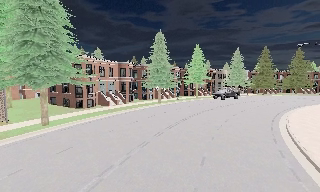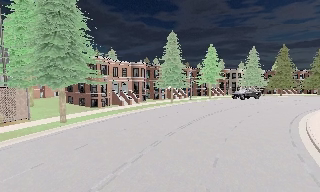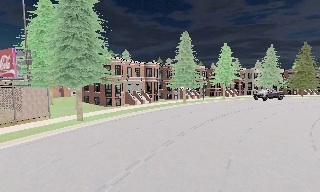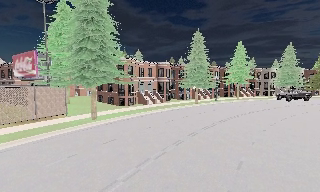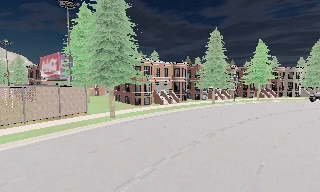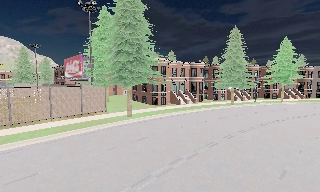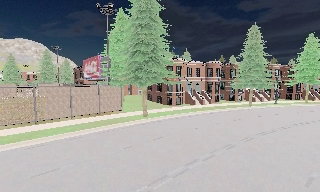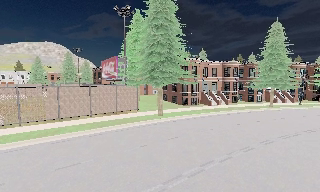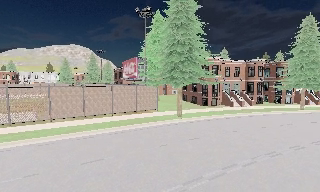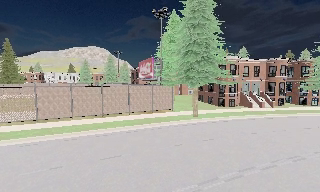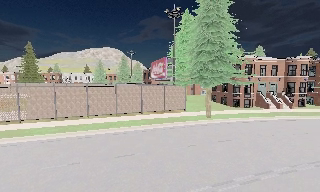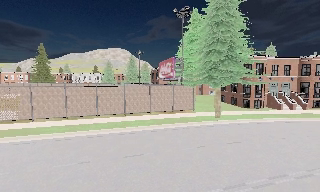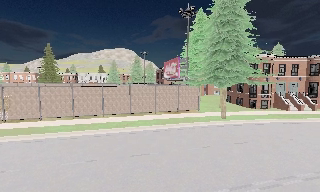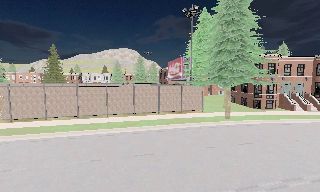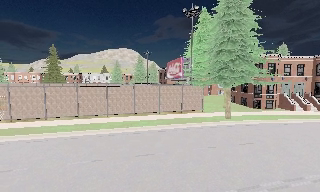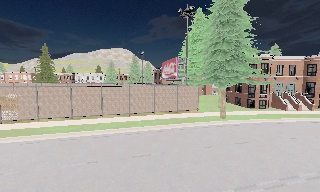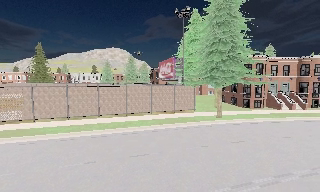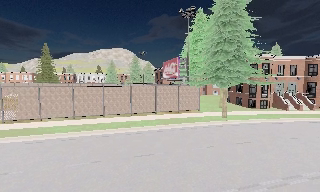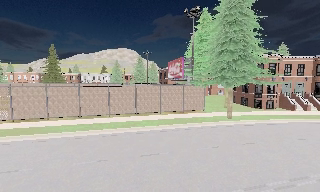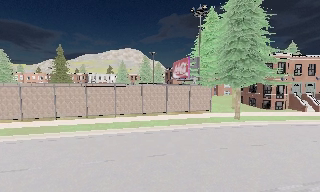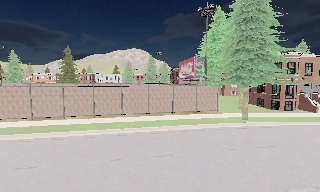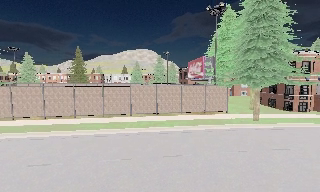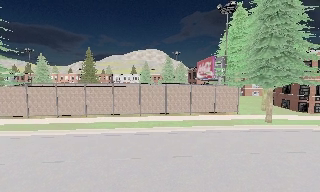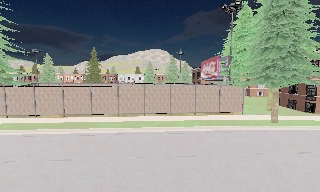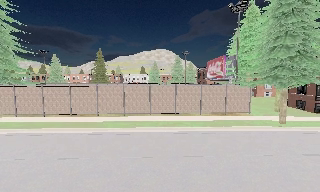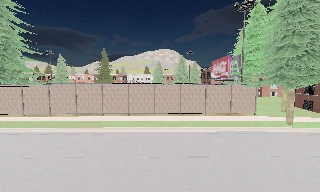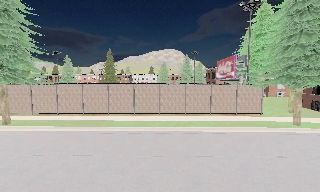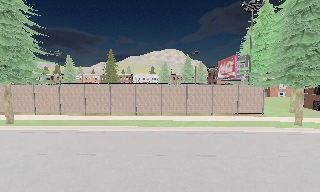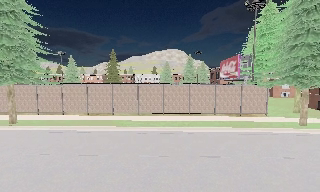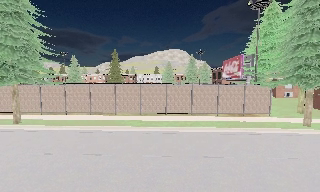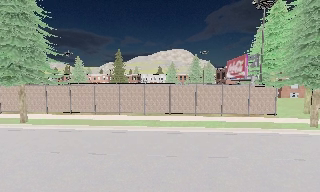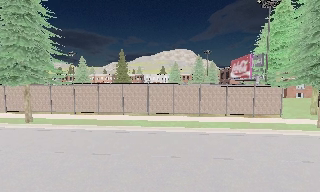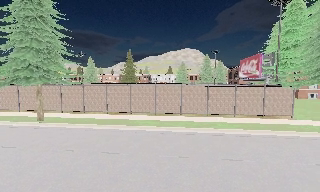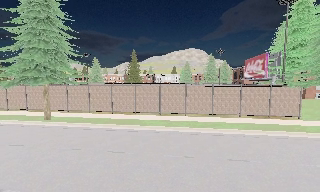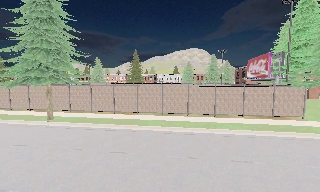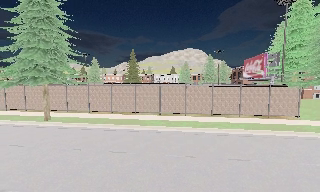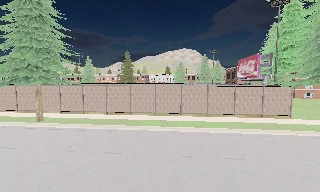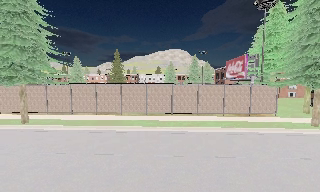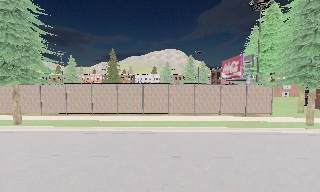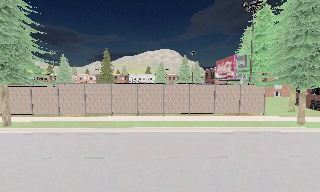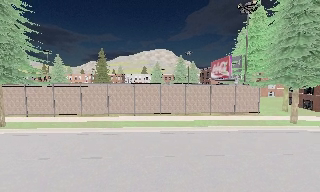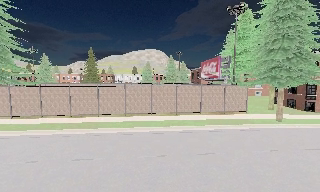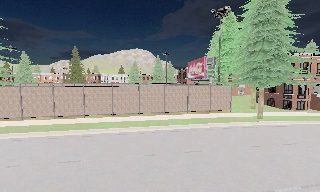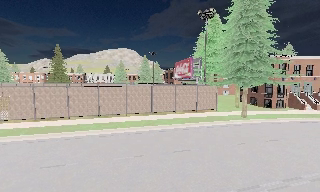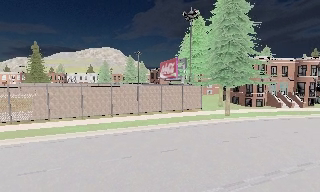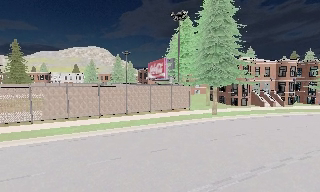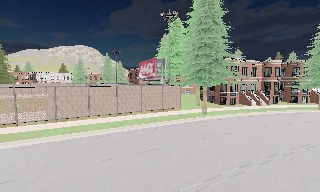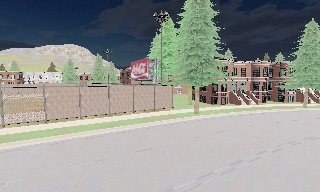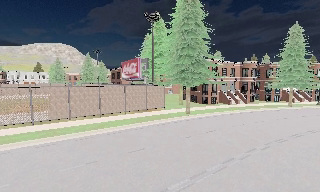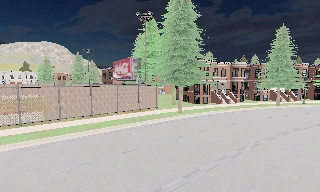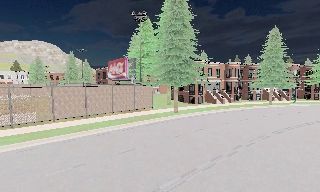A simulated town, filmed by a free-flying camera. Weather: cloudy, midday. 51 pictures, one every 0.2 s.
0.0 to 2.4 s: The scene slides to the right, as the camera pans about 55 degrees to its left. It travels backward, about 0.5 m.
2.4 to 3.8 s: The camera travels to its left, about 0.5 m, so close, fixed things drift to the right.
3.8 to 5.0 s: The camera pans to its left, which is counterclockwise from overhead, by about 10 degrees.
5.0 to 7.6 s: The camera travels to its left, about 1 m, so close, fixed things drift to the right.
7.6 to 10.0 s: The camera pans to its right, which is clockwise from overhead, by about 40 degrees. It travels to its left, about 1 m.
The film runs backward here.
